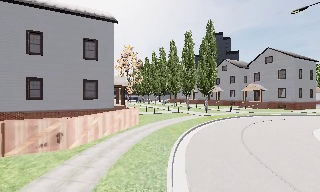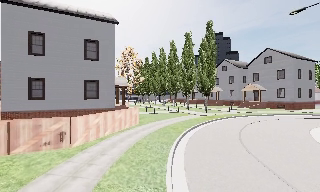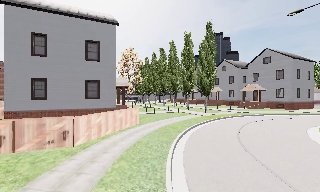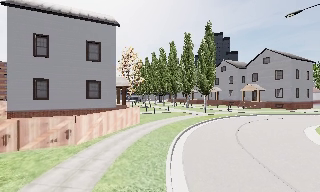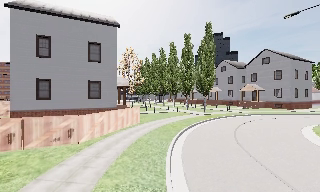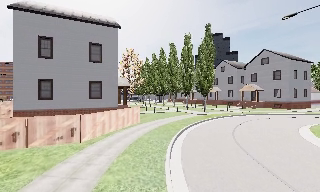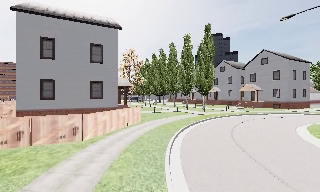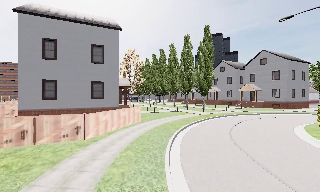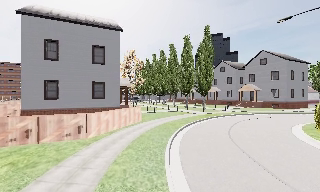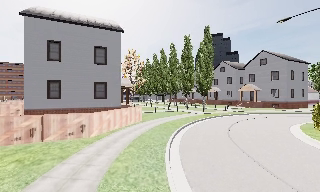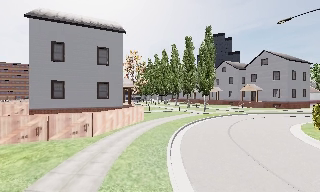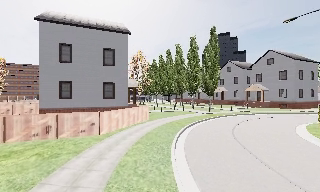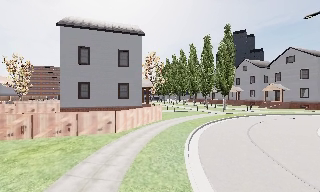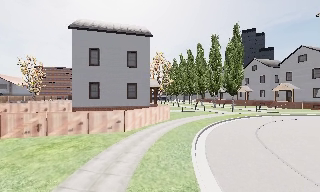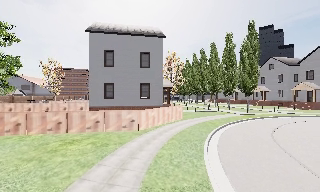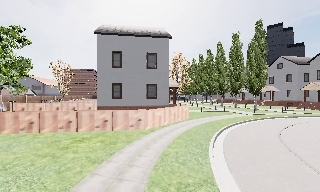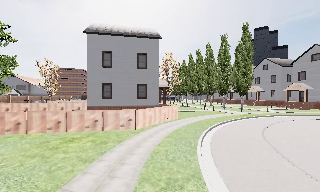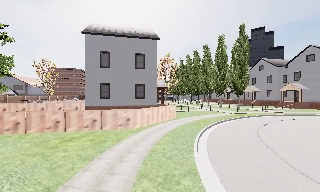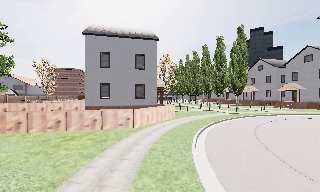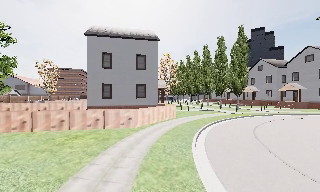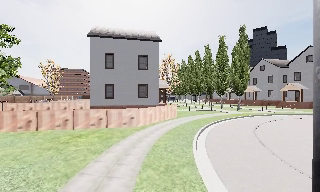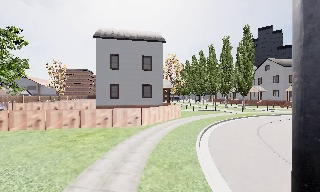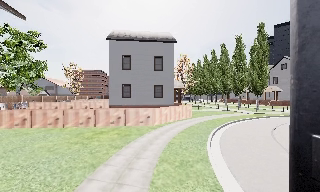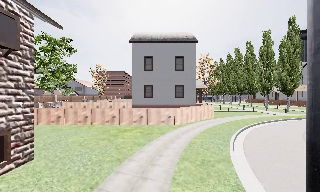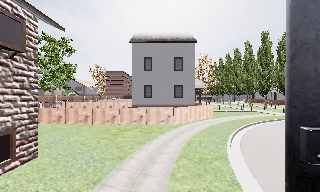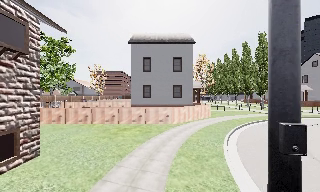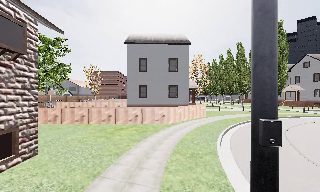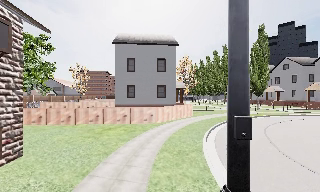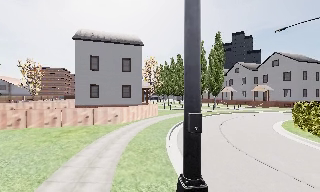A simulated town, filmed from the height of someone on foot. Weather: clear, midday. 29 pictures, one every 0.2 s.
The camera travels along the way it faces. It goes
backward.
0.0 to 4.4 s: The scene slides to the right, as the camera pans about 20 degrees to its left. It travels backward, about 5 m, so what stands in front gets smaller.
4.4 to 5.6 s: The camera swings to its right by about 10 degrees, and the scene slides to the left. It travels backward, about 1.5 m, so what stands in front gets smaller.
The film runs backward here.
